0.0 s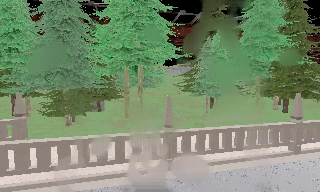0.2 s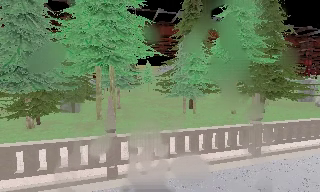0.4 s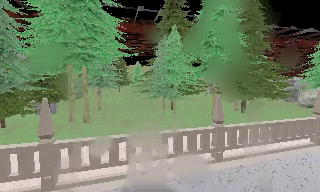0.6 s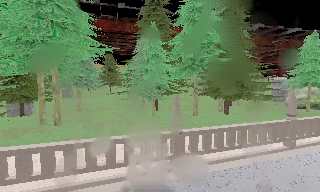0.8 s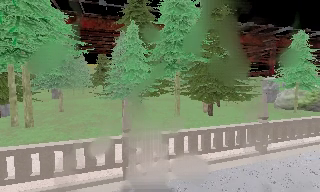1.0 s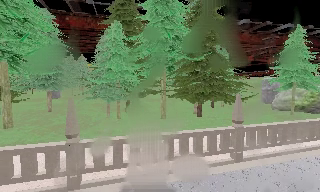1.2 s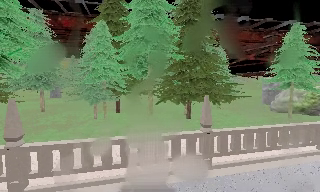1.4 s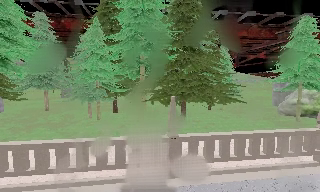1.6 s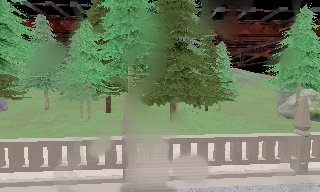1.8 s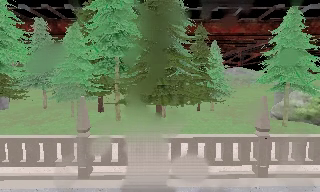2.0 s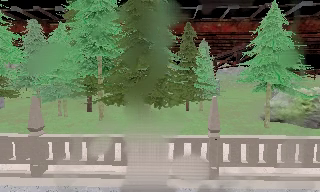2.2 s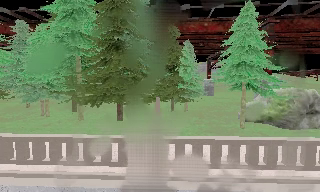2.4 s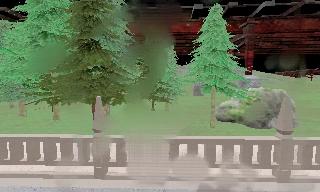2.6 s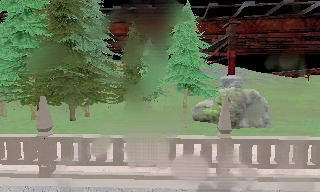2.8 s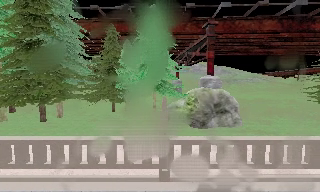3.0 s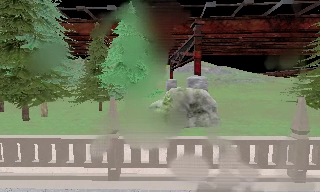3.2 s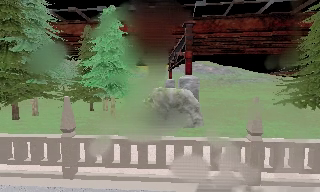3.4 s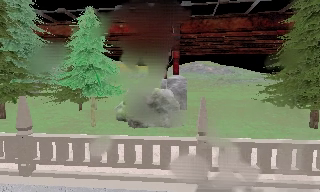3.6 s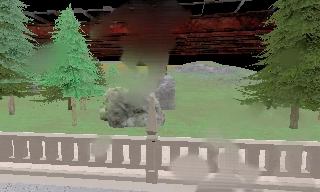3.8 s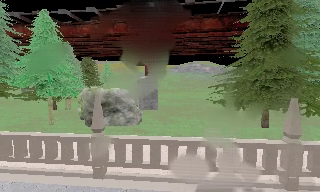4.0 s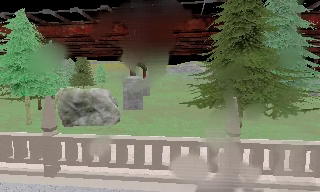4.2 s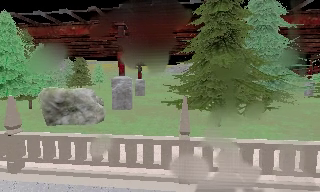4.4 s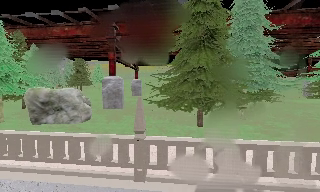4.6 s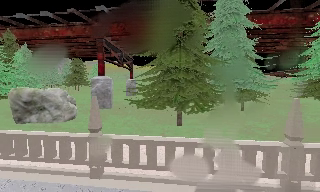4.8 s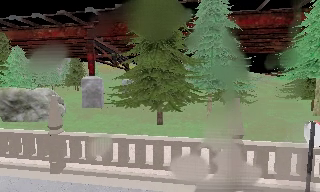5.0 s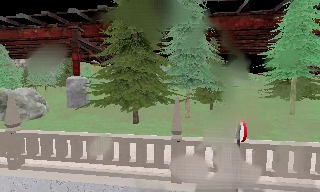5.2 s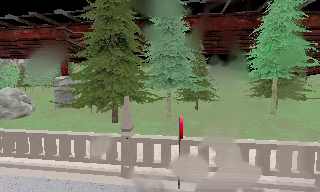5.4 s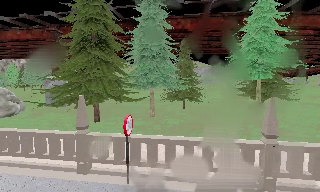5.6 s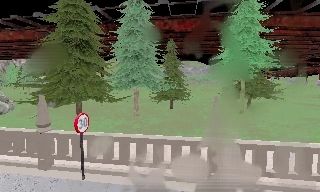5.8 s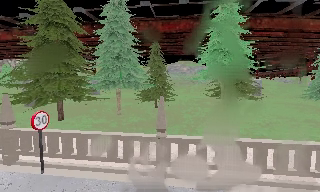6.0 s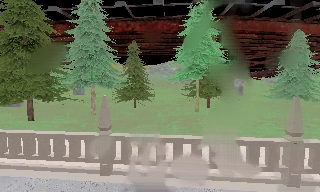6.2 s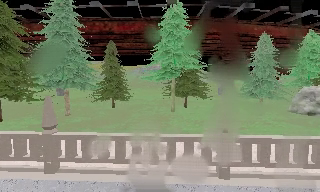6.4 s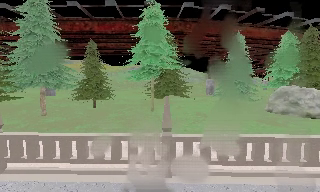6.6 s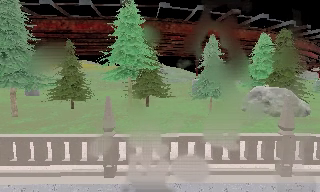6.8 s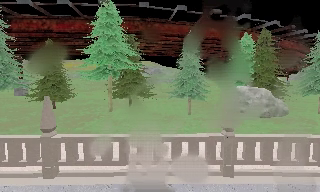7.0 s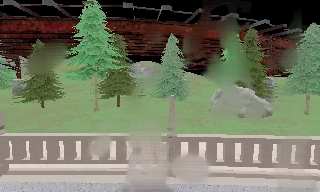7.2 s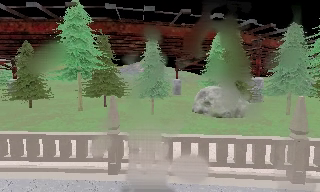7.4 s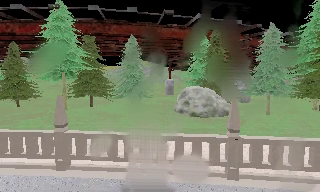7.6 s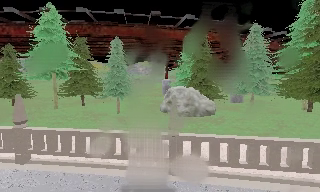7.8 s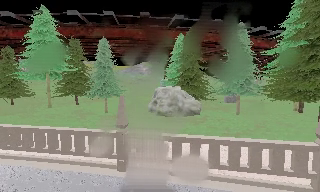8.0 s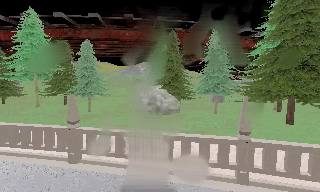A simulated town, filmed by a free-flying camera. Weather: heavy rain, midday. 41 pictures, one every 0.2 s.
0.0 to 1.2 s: The camera travels to its right, about 11 m, so close, fixed things drift to the left.
1.2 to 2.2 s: The camera pans to its left, which is counterclockwise from overhead, by about 15 degrees. It travels to its right, about 10 m, so close, fixed things drift to the left.
2.2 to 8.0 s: The camera travels to its right, about 55 m, so close, fixed things drift to the left.
The film runs backward here.
